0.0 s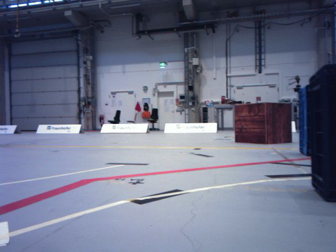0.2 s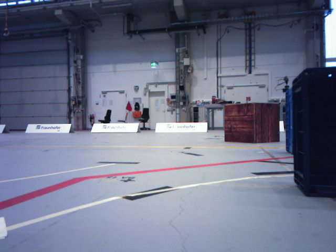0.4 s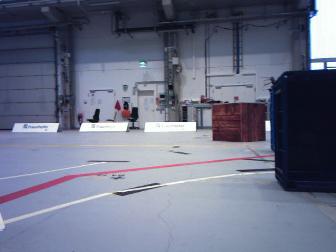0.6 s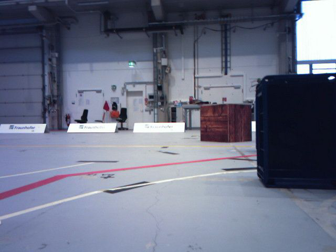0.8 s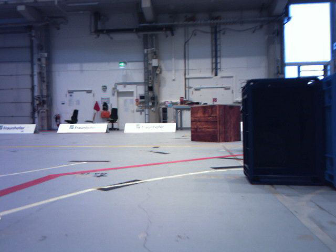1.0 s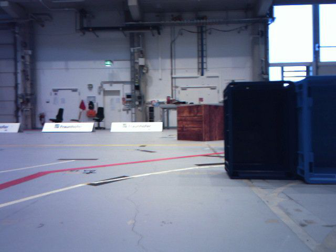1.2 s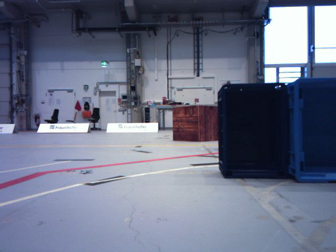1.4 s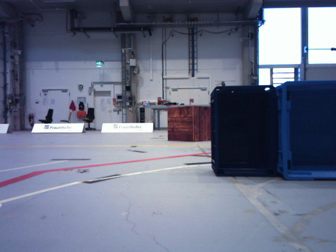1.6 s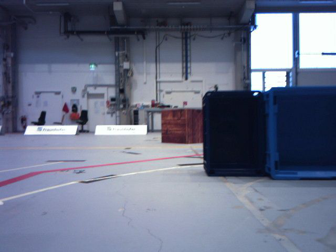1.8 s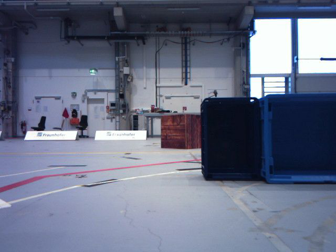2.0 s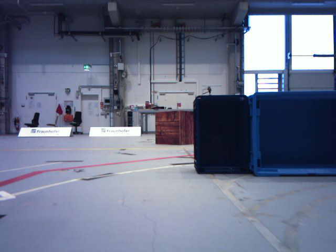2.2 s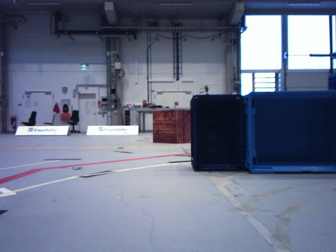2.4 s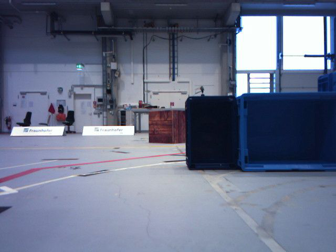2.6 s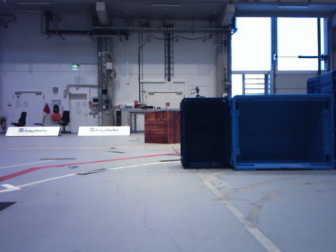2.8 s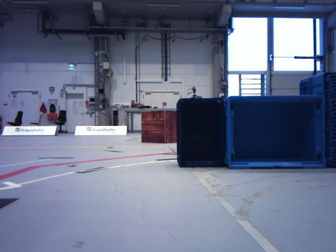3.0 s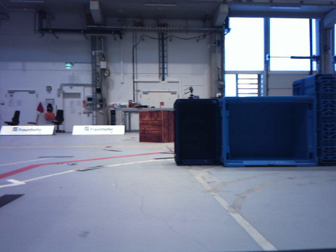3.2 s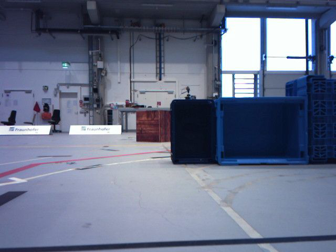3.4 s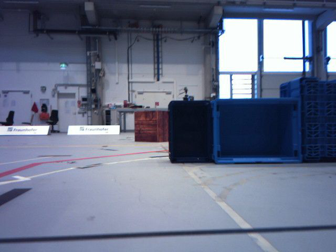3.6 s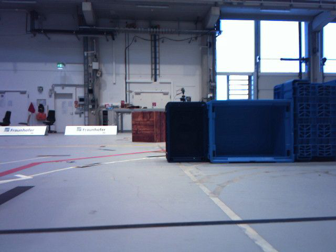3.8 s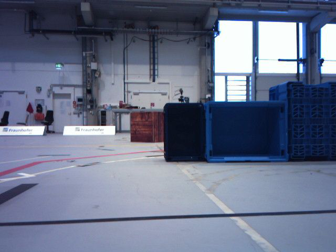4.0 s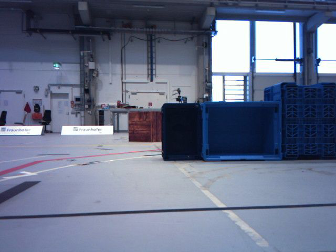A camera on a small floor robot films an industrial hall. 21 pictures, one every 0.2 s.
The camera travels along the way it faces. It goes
backward.
0.0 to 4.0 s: The camera swings to its right by about 20 degrees, and the scene slides to the left. It travels backward, about 0.8 m, so what stands in front gets smaller.
The film runs backward here.
